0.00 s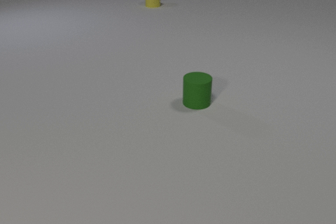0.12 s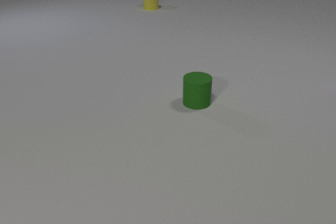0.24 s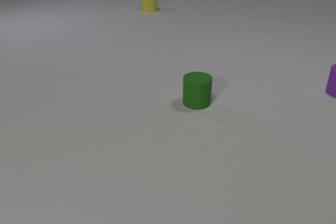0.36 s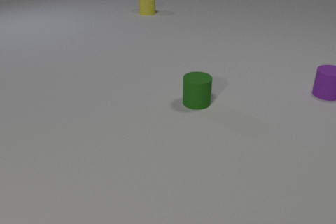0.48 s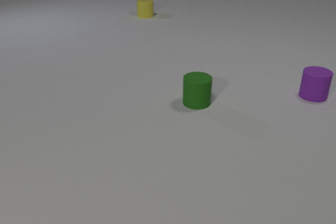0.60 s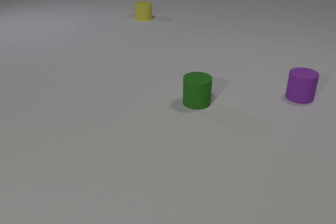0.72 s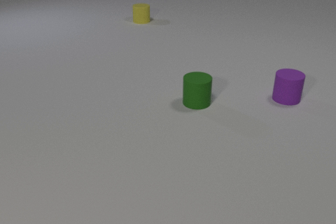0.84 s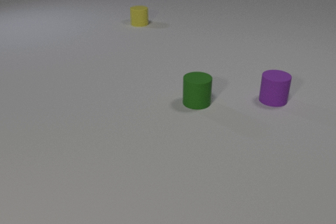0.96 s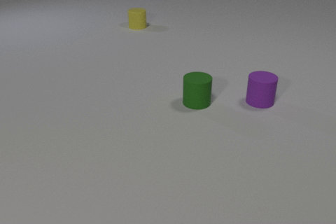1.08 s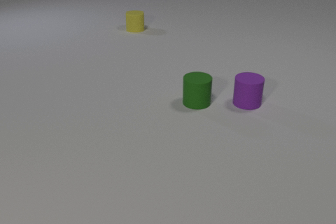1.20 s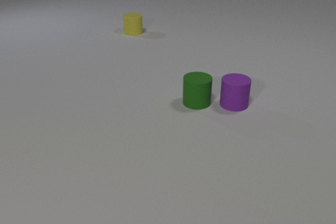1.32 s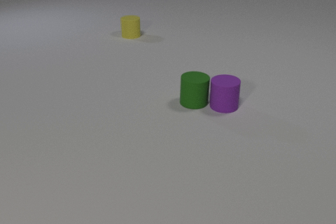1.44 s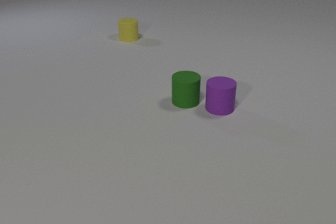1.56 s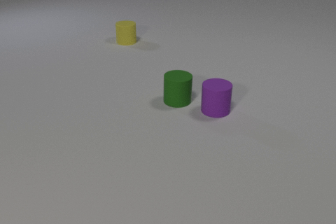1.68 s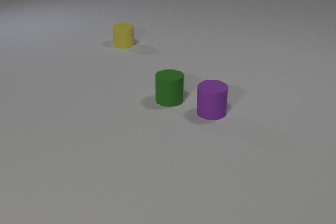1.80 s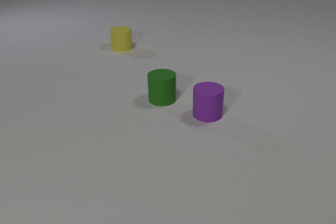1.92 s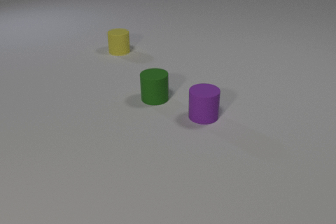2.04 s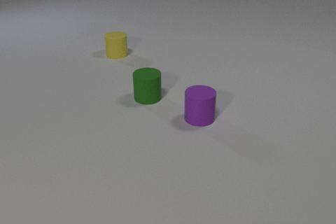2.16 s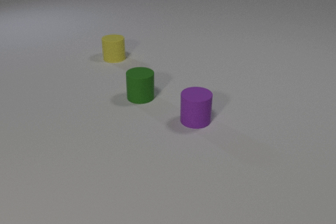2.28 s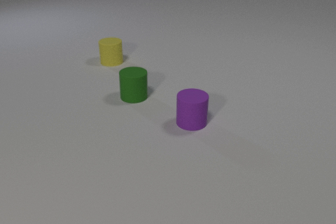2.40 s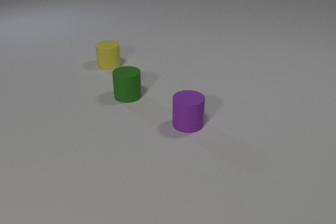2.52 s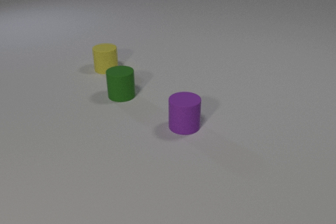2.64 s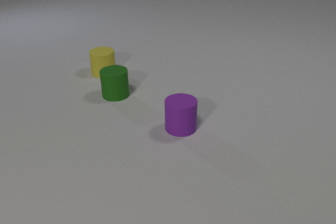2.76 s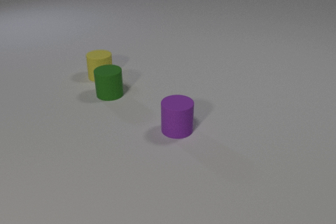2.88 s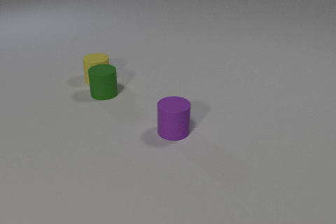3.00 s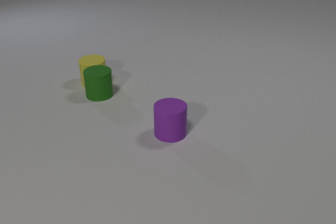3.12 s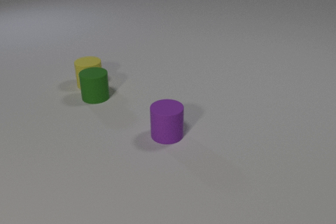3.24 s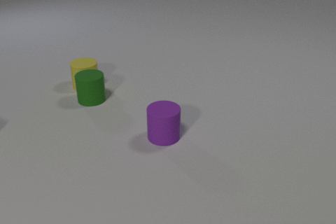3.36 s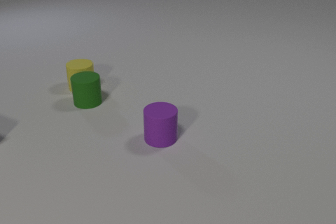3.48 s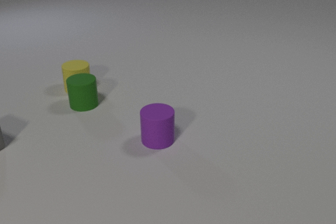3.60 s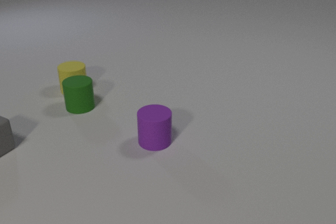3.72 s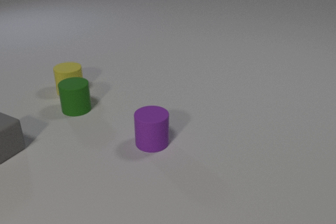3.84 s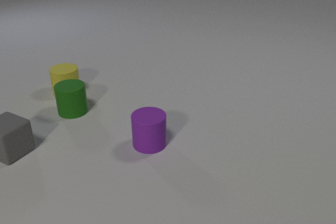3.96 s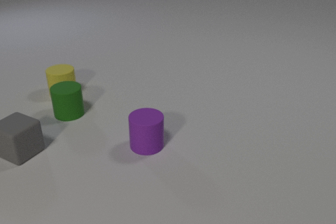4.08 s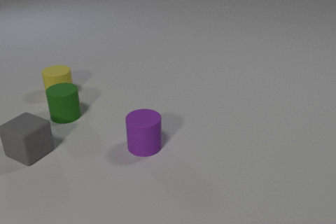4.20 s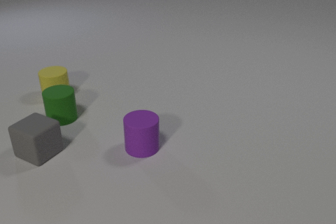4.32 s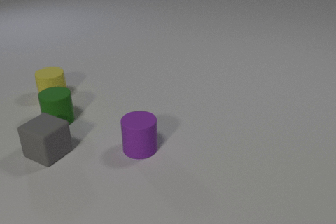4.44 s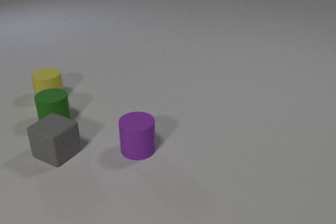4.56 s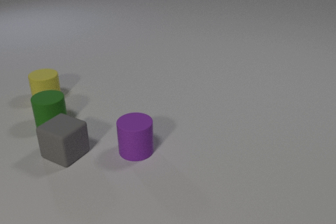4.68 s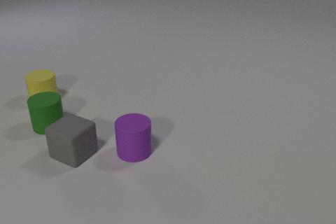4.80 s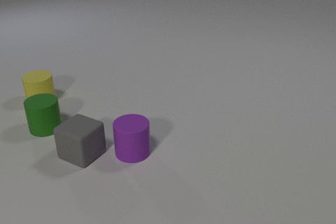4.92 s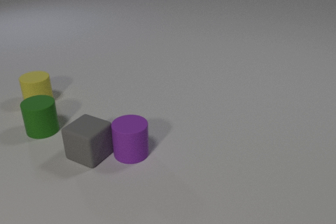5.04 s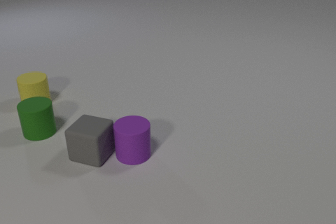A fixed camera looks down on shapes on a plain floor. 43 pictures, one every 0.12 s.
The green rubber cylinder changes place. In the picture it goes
to the left.
The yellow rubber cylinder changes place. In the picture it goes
toward the camera.
0.00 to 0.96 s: The purple rubber cylinder comes in at the right edge, slides to the left and toward the camera. The yellow rubber cylinder slides toward the camera.
0.96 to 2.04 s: The purple rubber cylinder slides to the left and toward the camera. The green rubber cylinder slides to the left. The yellow rubber cylinder slides toward the camera. The purple rubber cylinder and the green rubber cylinder collide.
2.04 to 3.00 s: The purple rubber cylinder slides toward the camera and to the left. The green rubber cylinder slides to the left. The yellow rubber cylinder slides toward the camera. The green rubber cylinder and the yellow rubber cylinder collide.
3.00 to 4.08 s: The purple rubber cylinder slides to the left and toward the camera. The green rubber cylinder slides toward the camera and to the left. The yellow rubber cylinder slides to the left and toward the camera. The gray rubber cube comes in at the left edge, slides to the right and toward the camera.
4.08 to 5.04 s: The purple rubber cylinder slides toward the camera and to the left. The green rubber cylinder slides to the left and toward the camera. The yellow rubber cylinder slides to the left and toward the camera. The gray rubber cube slides to the right. The purple rubber cylinder and the gray rubber cube collide.
What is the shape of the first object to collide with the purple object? cylinder.
What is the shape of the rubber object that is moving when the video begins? cylinder.
What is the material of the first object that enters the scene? rubber.
